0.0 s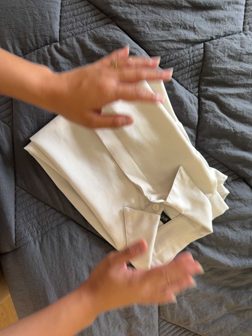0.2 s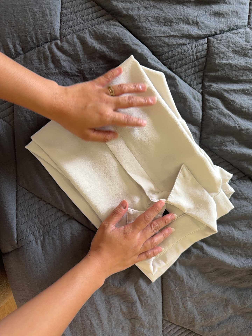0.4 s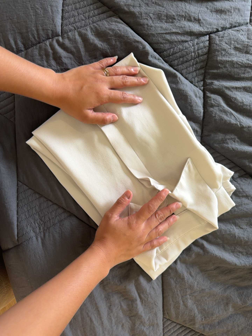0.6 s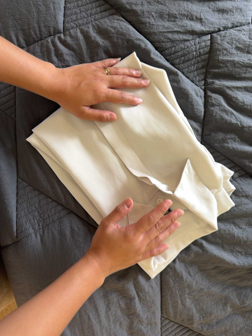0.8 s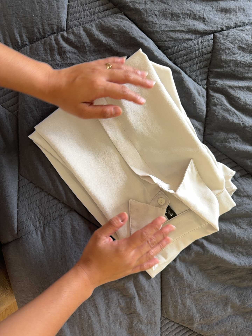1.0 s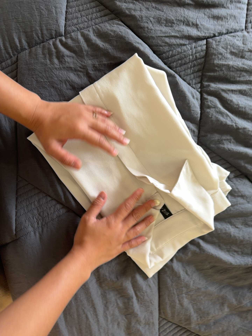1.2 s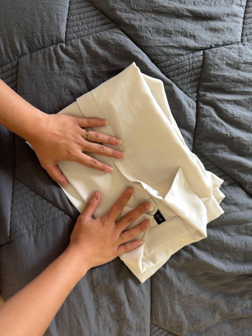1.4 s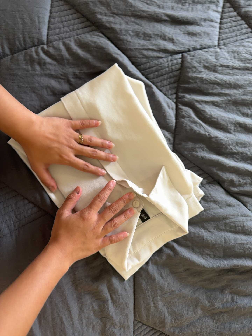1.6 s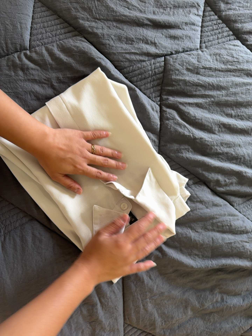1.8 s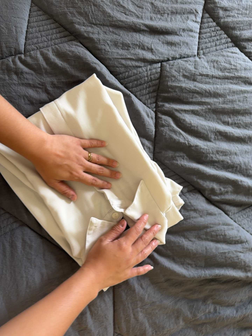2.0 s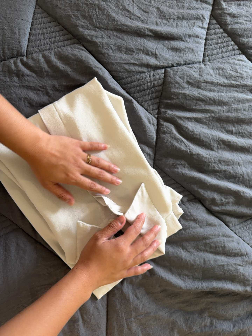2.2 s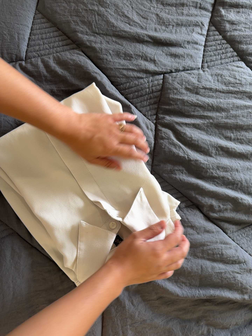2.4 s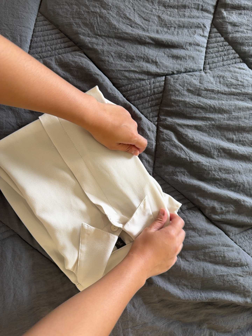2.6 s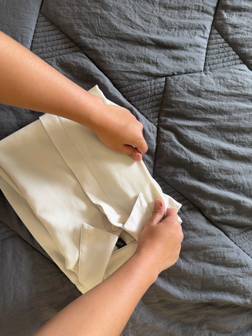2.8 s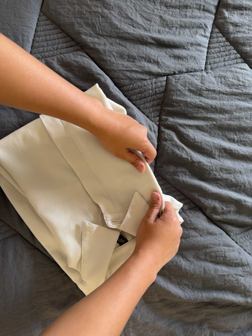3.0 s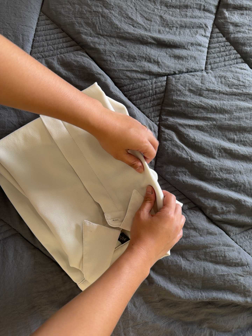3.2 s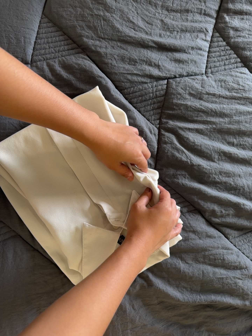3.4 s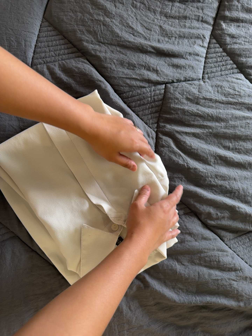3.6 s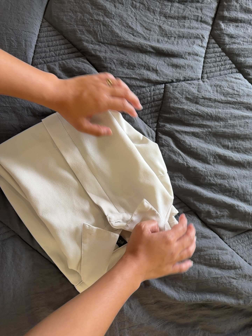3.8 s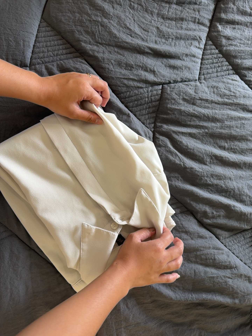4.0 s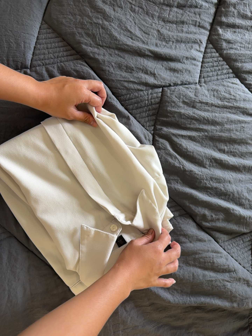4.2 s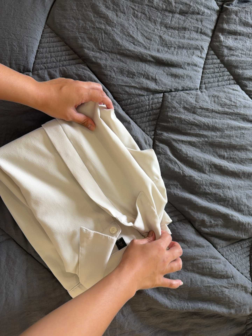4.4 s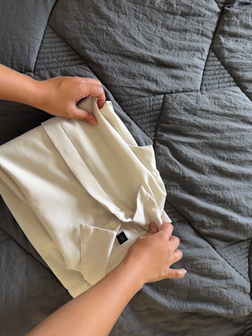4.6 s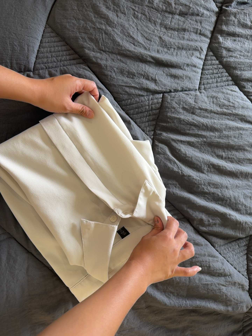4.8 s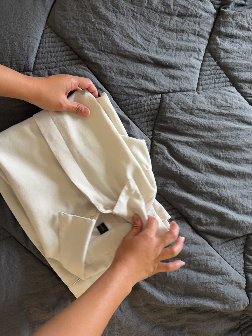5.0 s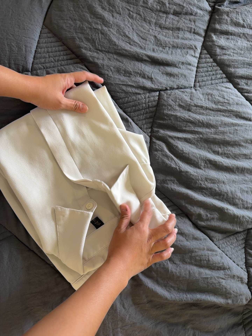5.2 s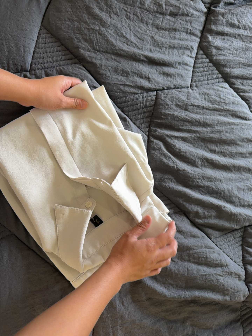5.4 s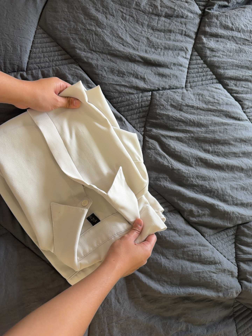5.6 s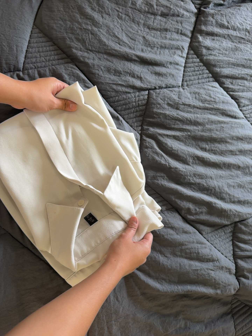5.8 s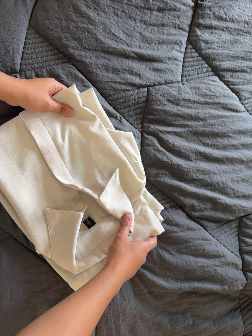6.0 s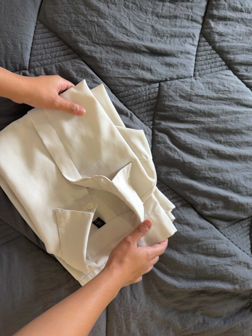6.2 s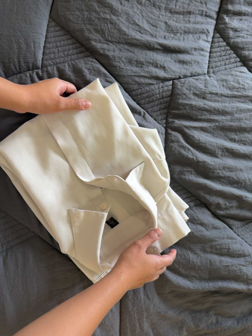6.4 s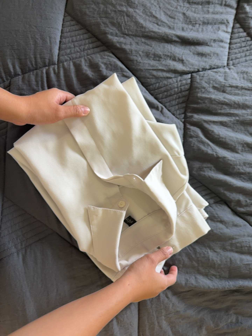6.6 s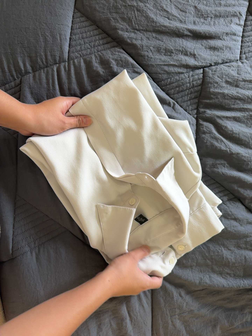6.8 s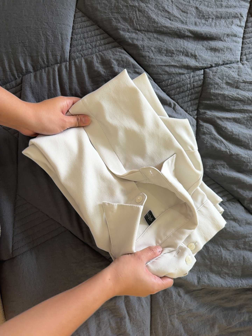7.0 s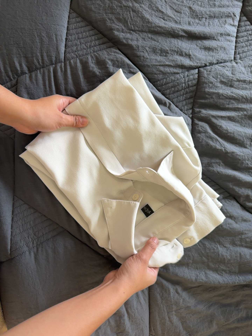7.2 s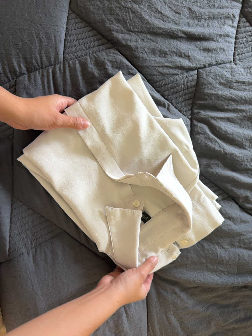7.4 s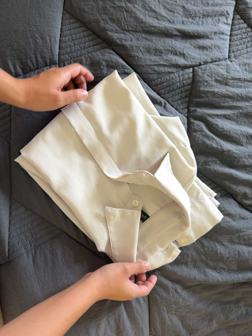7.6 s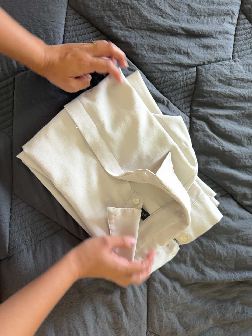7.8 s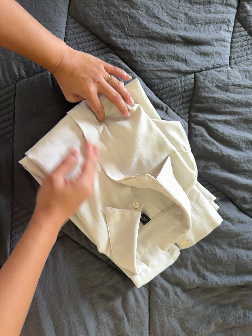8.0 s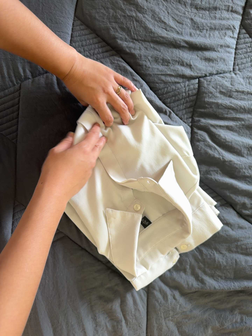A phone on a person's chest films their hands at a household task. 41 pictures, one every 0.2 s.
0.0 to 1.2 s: The camera shifts only a little, or ends up much as it began.
1.2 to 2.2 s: The camera travels to its right, about 6 cm, so close, fixed things drift to the left.
2.2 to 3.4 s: The camera keeps its place and its aim.
3.4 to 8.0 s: The camera travels to its left, about 8 cm, so close, fixed things drift to the right.
The film runs backward here.
